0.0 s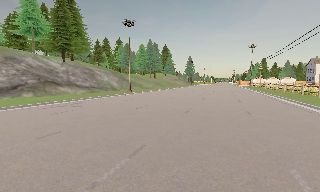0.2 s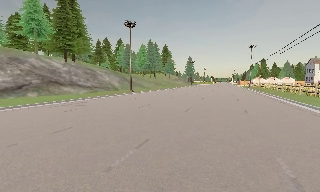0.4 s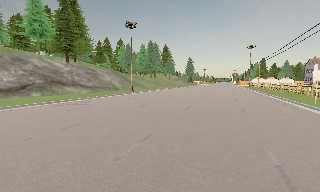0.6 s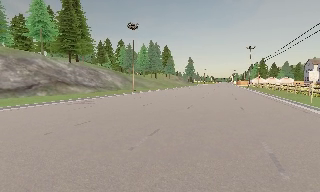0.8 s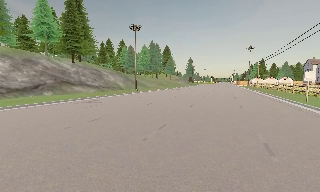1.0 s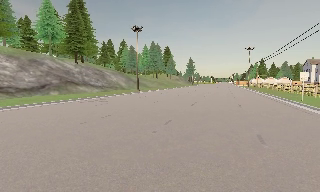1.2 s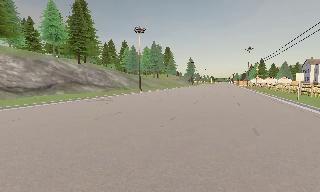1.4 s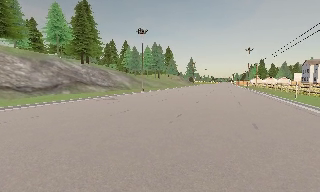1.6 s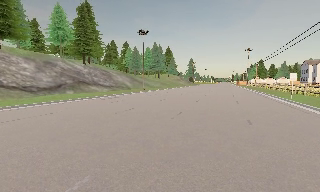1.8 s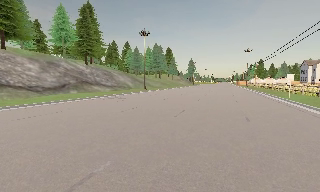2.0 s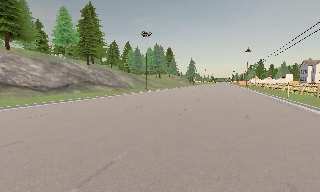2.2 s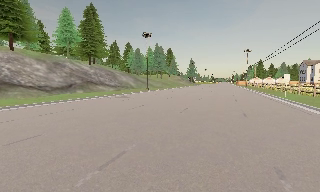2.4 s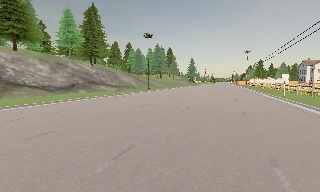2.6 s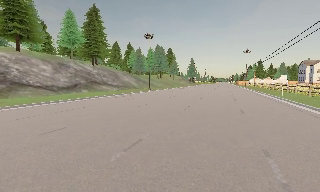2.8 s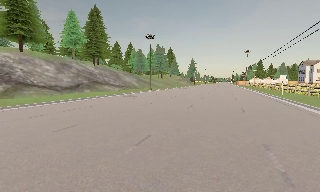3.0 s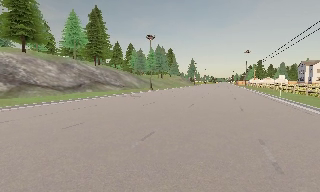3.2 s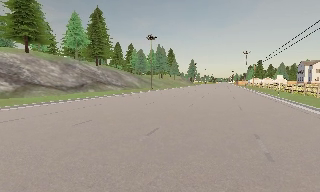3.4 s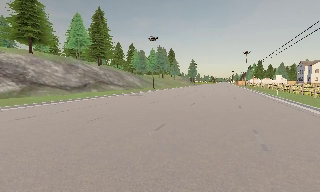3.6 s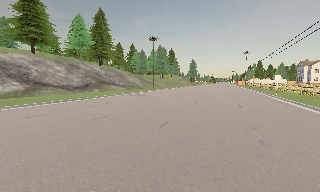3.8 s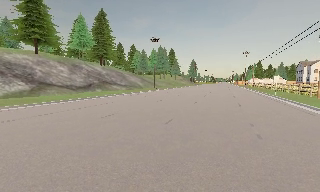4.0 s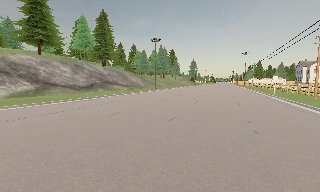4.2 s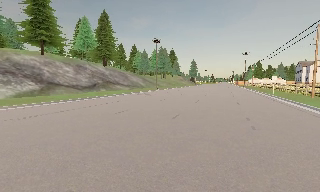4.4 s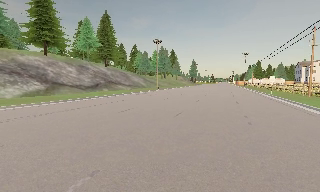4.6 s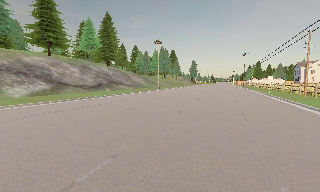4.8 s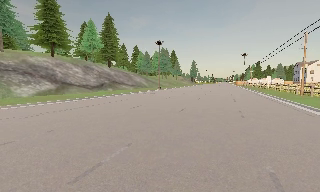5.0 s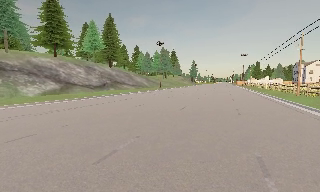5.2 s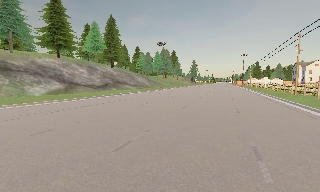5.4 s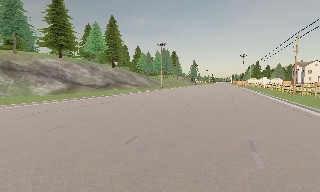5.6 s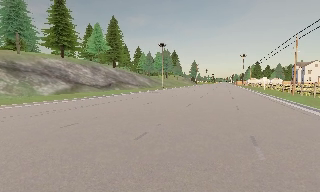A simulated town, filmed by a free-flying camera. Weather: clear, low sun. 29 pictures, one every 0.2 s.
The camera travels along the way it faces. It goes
backward.
0.0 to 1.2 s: The camera travels backward, about 4 m, so what stands in front gets smaller. It gains speed.
1.2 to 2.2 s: The camera travels backward, about 3 m, so what stands in front gets smaller.
2.2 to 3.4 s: The camera travels backward and to its left, about 3 m, so what stands in front gets smaller.
3.4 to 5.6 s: The camera travels backward, about 7 m, so what stands in front gets smaller.
The film runs backward here.
